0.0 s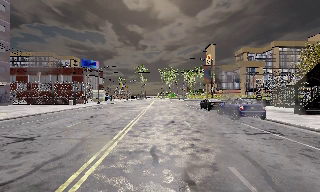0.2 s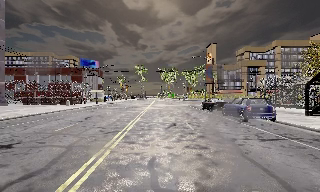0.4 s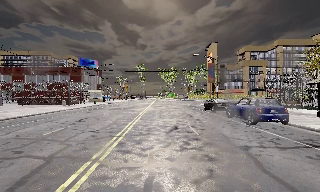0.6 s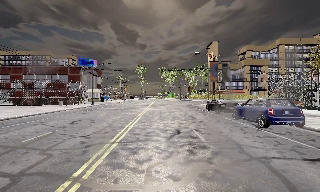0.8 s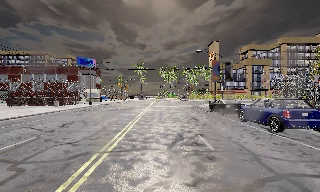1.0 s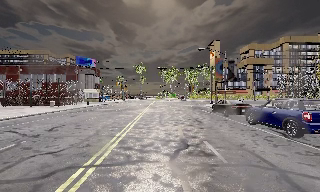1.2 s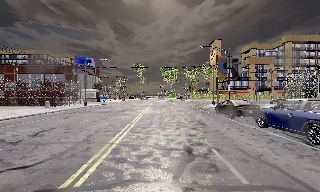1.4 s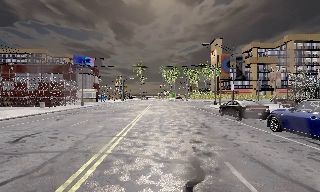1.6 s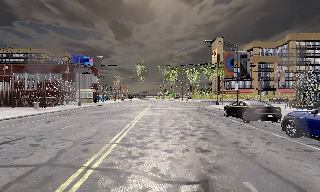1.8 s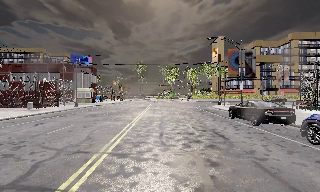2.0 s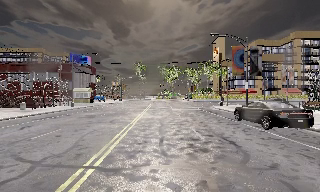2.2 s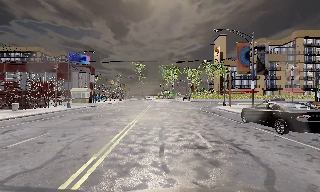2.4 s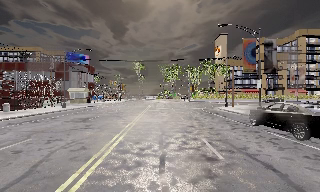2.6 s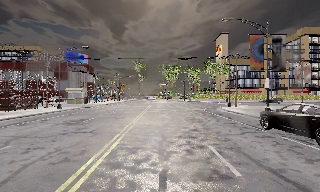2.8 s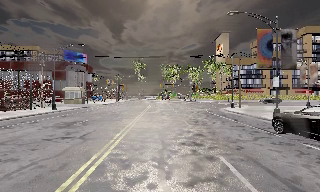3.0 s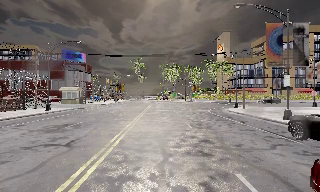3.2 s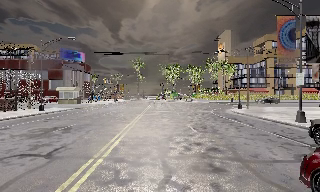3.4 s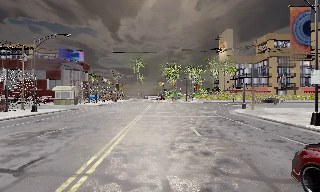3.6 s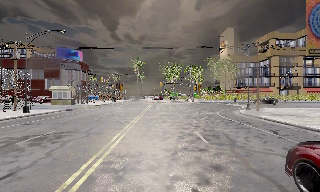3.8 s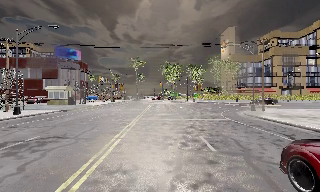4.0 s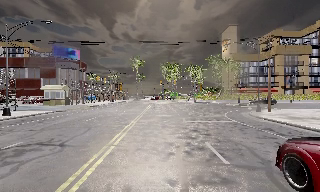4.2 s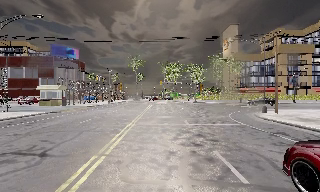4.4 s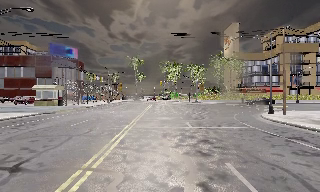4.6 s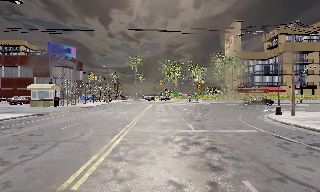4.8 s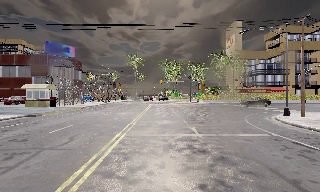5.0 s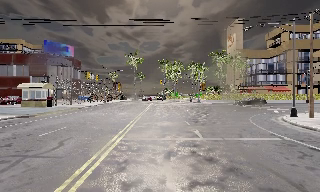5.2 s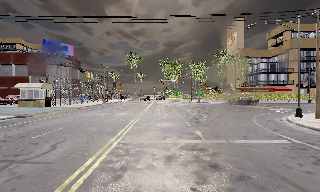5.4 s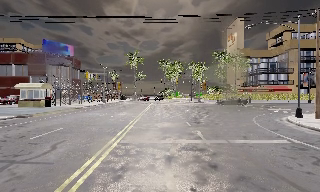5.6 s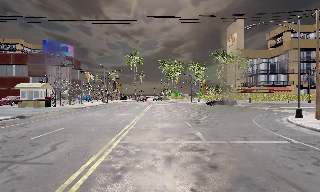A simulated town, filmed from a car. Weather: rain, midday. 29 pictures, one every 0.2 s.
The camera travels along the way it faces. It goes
forward.
0.0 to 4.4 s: The camera travels forward, about 20 m, so what stands in front looms larger.
4.4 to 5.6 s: The camera travels forward, about 3 m, so what stands in front looms larger. It loses speed.
The film runs forward here.
